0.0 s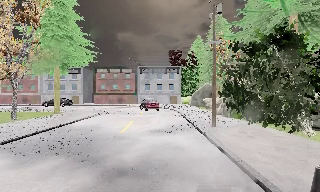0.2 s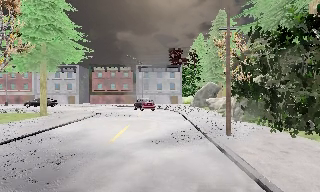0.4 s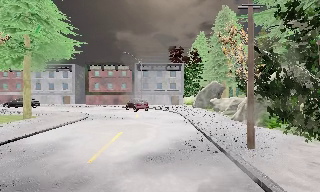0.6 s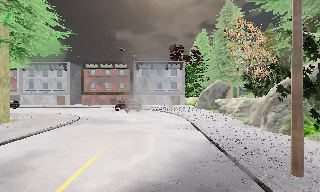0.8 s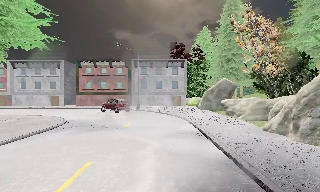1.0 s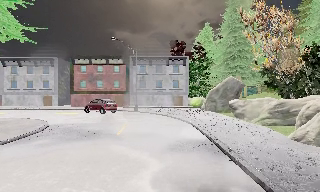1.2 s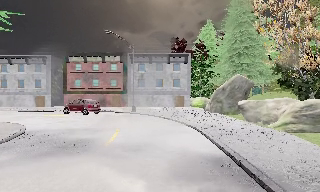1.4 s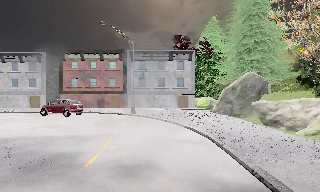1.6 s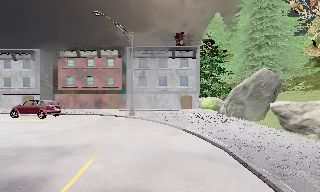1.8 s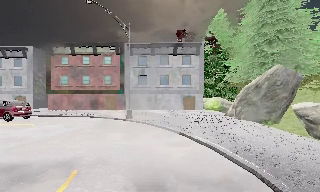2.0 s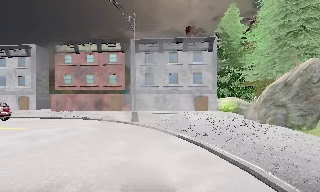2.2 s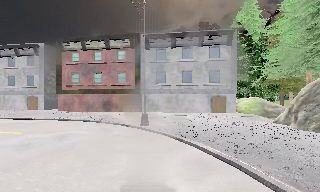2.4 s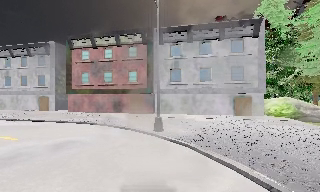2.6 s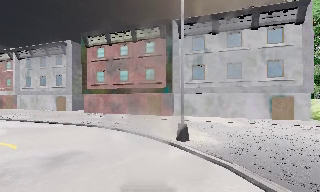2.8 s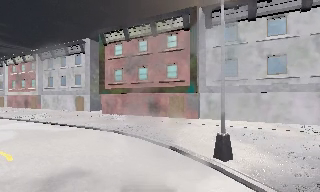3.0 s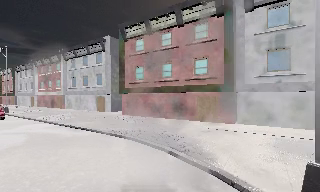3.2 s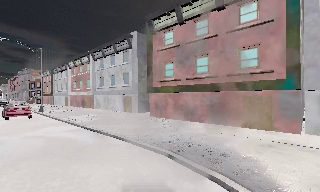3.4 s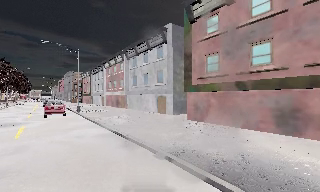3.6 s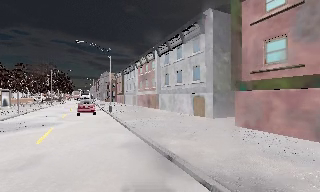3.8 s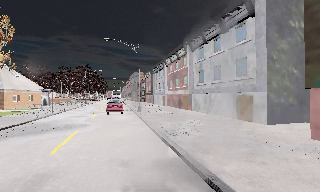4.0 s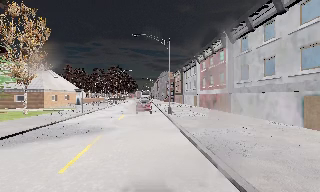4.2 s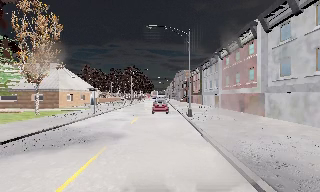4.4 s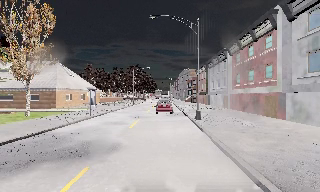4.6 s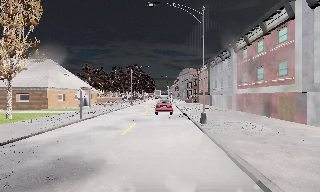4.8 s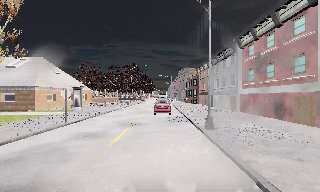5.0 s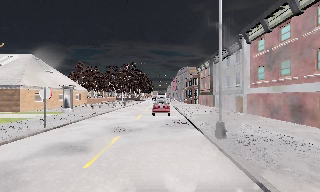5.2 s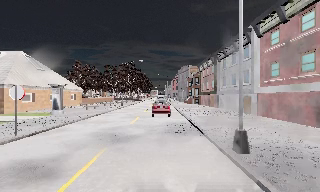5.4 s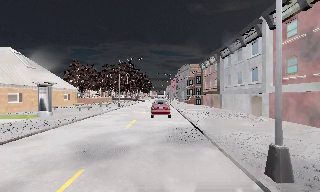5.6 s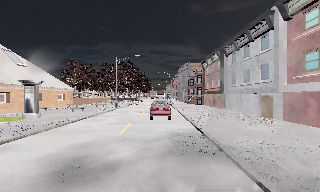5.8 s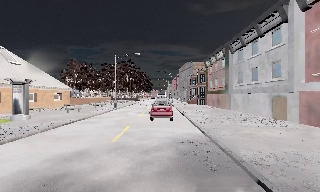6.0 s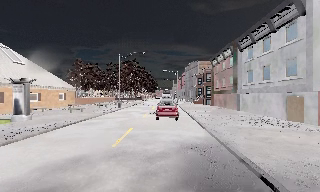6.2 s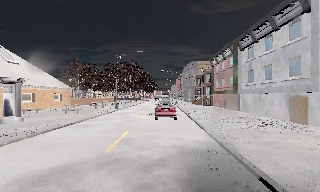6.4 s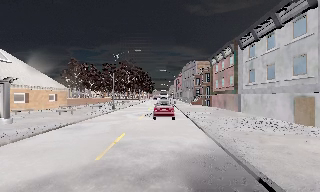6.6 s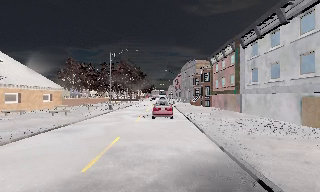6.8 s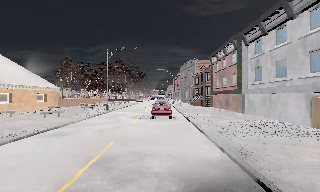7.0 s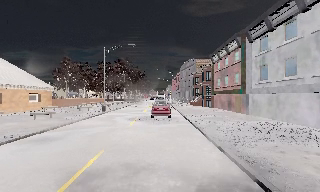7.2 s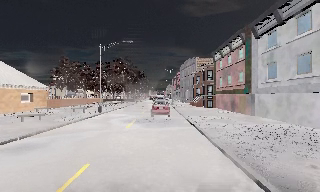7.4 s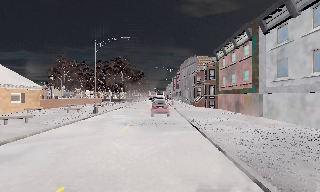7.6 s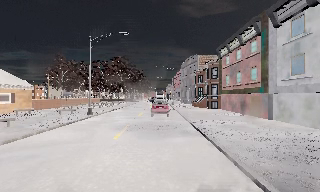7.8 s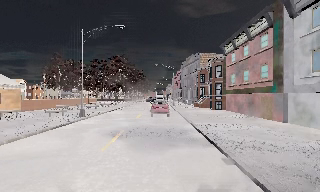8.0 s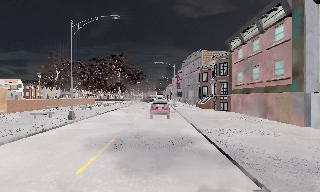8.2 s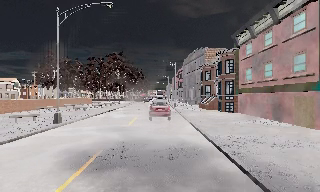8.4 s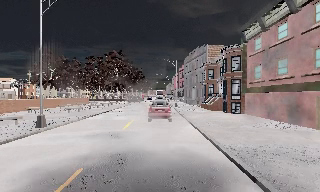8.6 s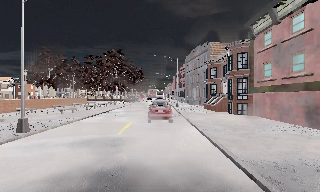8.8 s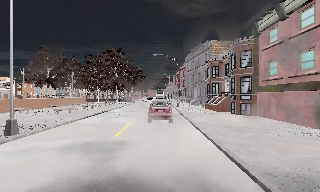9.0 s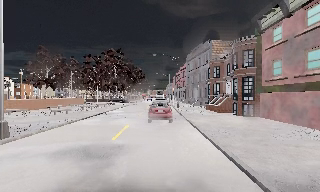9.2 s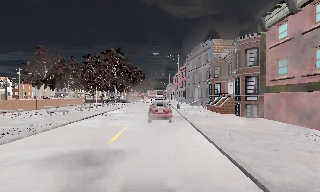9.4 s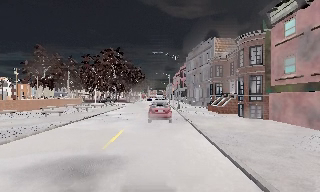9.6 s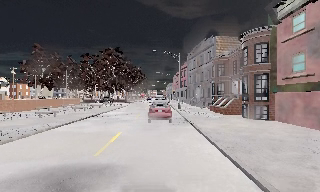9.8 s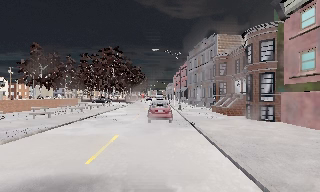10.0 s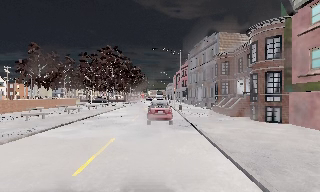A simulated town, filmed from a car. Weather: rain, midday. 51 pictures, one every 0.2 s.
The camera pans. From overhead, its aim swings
counterclockwise.
The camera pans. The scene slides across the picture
to the right.
0.0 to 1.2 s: The camera travels forward, about 11 m, so what stands in front looms larger.
1.2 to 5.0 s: The camera swings to its left by about 90 degrees, and the scene slides to the right. It travels forward, about 35 m.
5.0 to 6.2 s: The camera travels forward, about 7 m, so what stands in front looms larger. It loses speed.
6.2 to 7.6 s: The camera travels forward, about 6 m, so what stands in front looms larger. It gains speed.
7.6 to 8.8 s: The camera travels forward, about 8 m, so what stands in front looms larger. It loses speed.
8.8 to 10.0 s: The camera travels forward, about 3.5 m, so what stands in front looms larger.
The film runs forward here.
